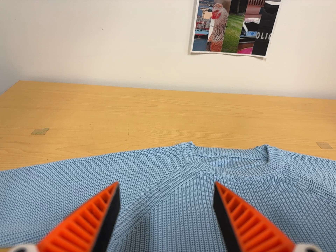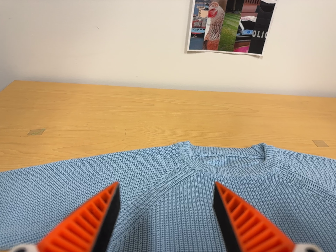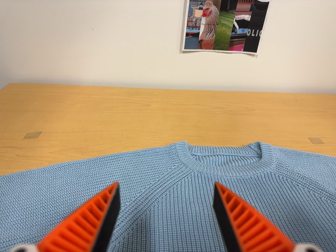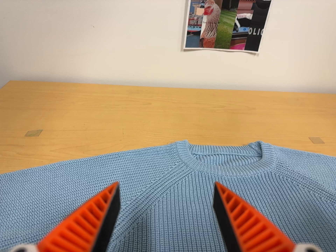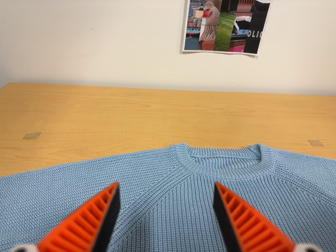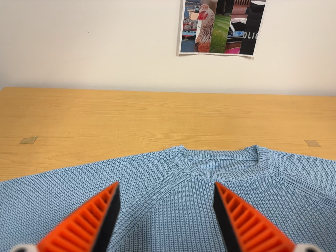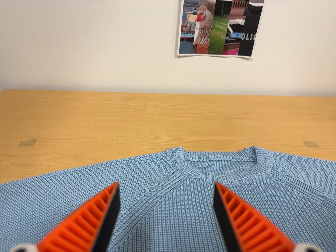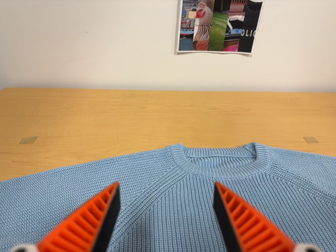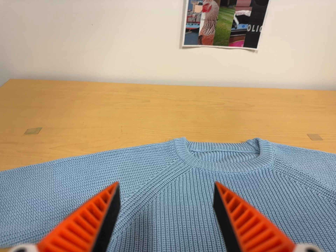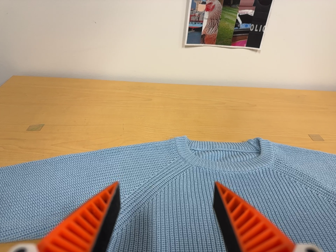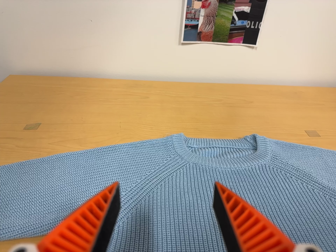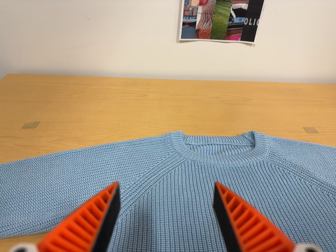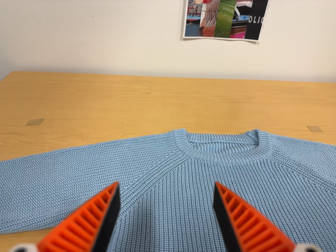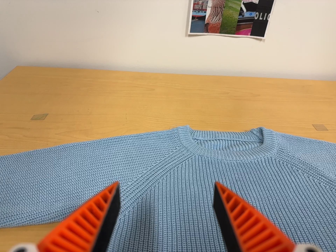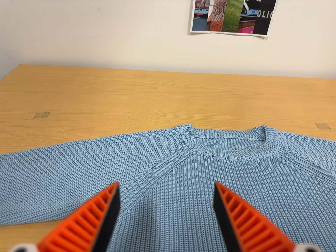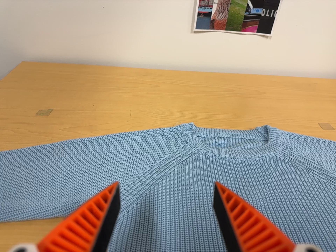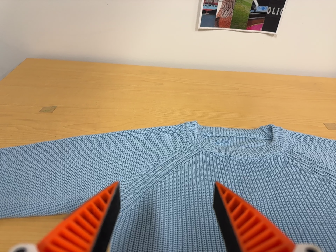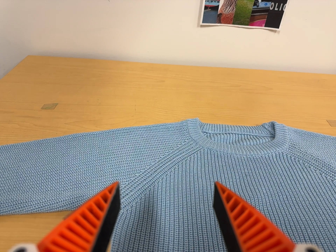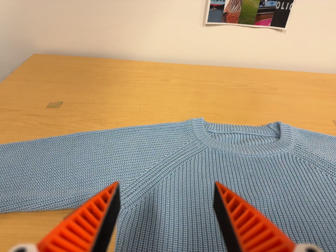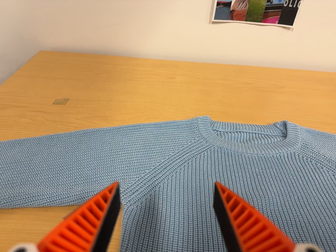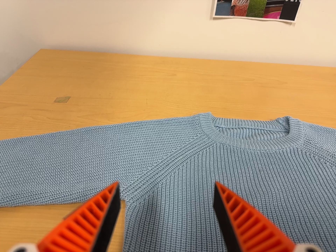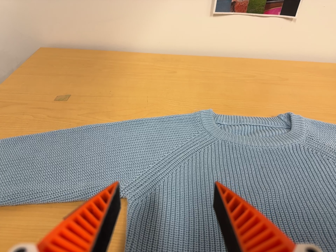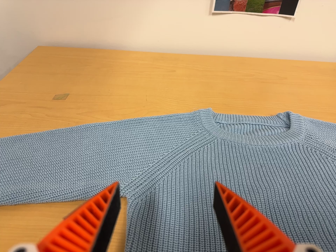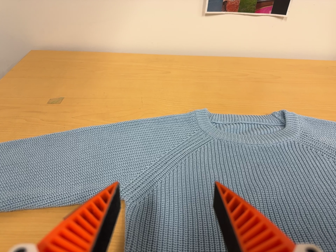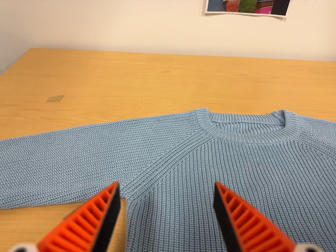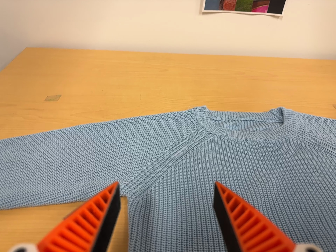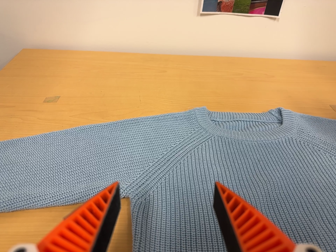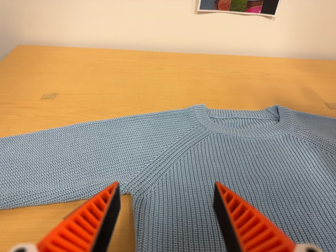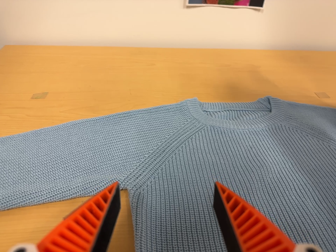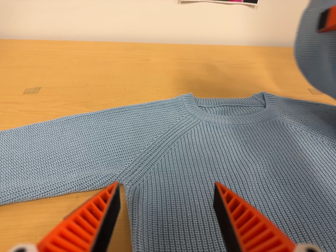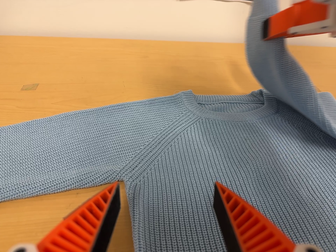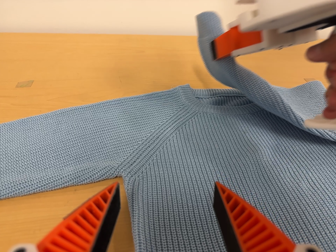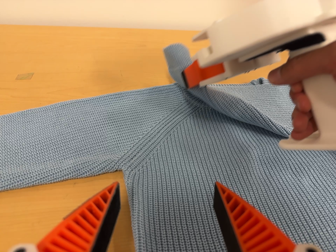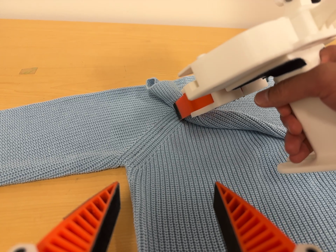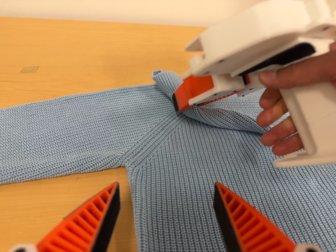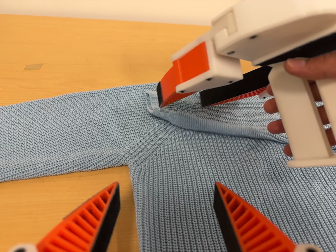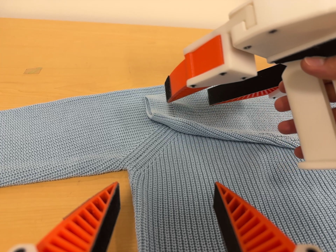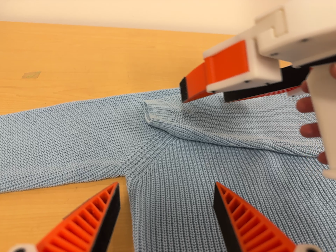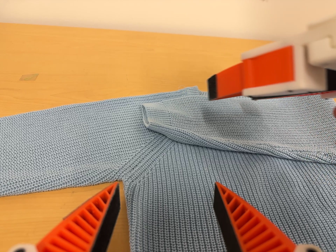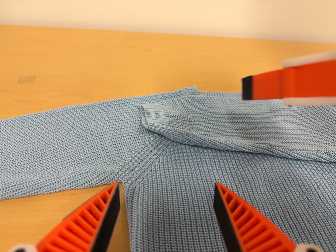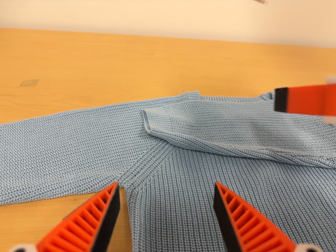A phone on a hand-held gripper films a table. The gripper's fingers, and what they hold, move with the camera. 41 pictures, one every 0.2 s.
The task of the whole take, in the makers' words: right arm across.
0.0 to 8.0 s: The camera travels to its left, about 5 cm. Its aim tips toward the bottom of its view by about 10 degrees, and the scene shifts upward.
The film runs forward here.
